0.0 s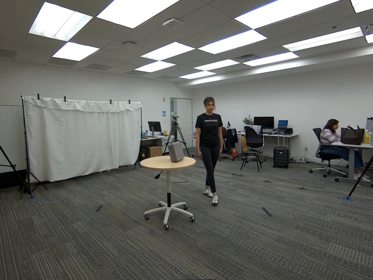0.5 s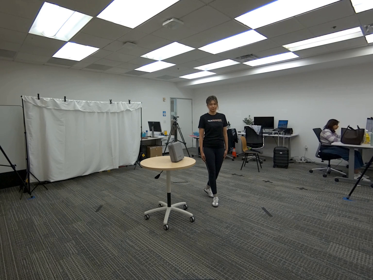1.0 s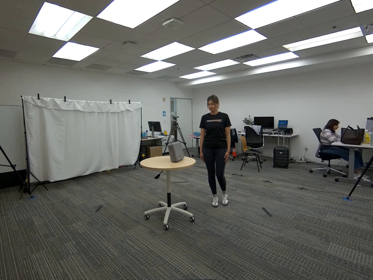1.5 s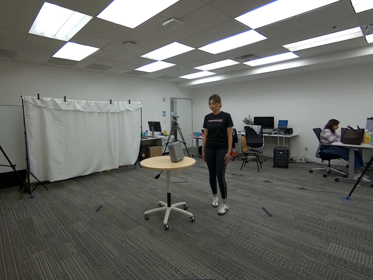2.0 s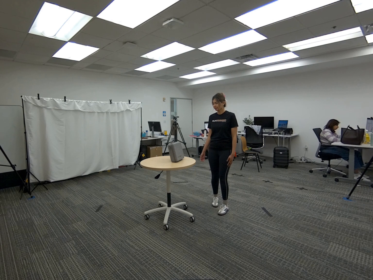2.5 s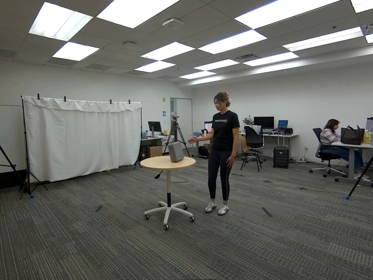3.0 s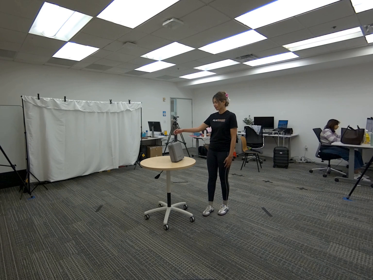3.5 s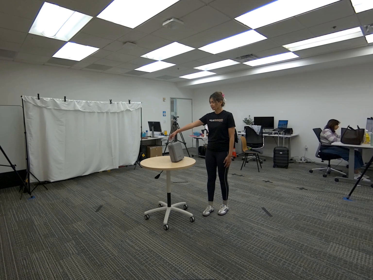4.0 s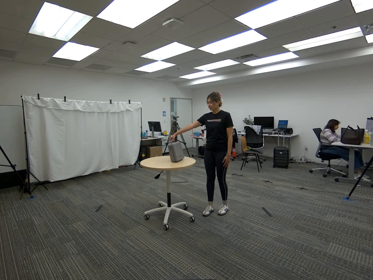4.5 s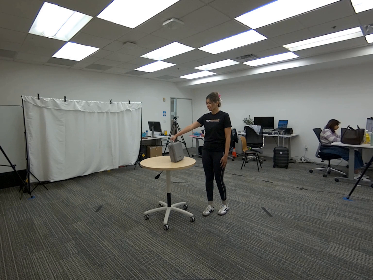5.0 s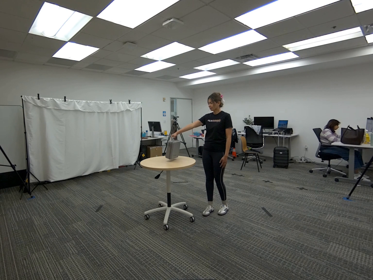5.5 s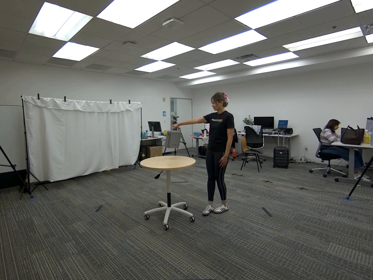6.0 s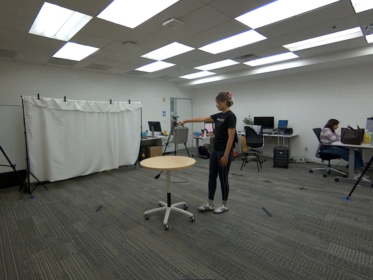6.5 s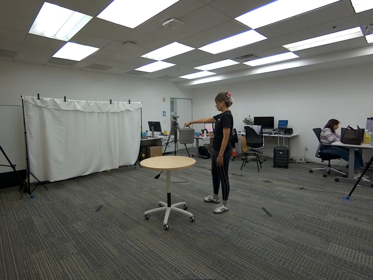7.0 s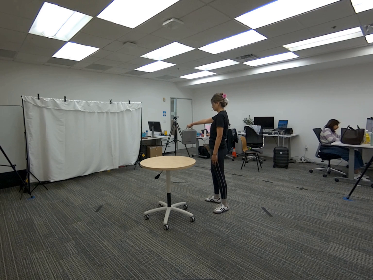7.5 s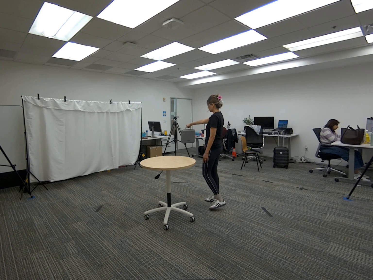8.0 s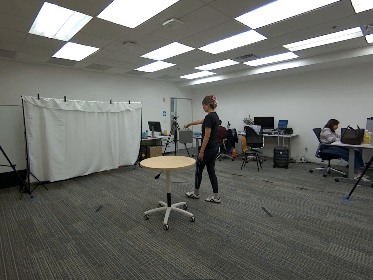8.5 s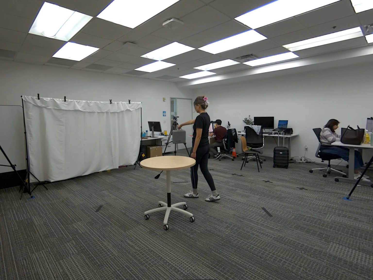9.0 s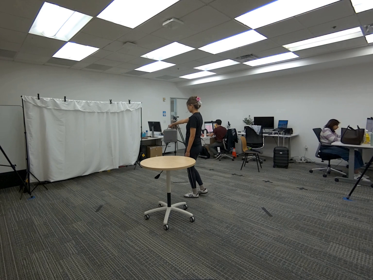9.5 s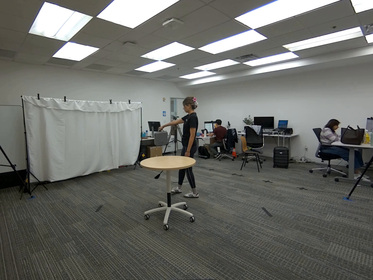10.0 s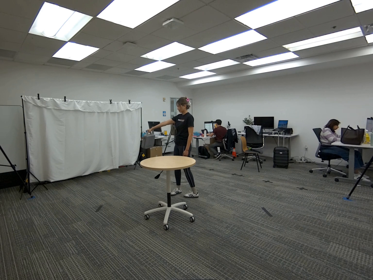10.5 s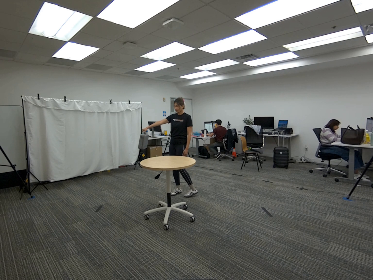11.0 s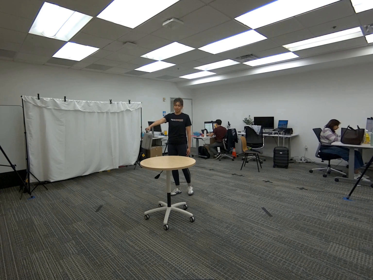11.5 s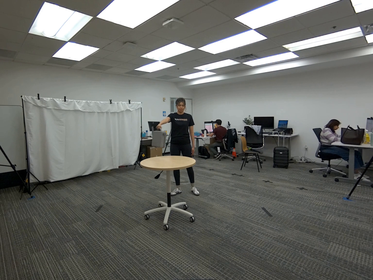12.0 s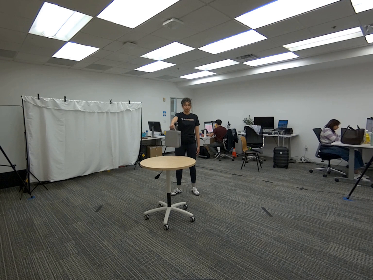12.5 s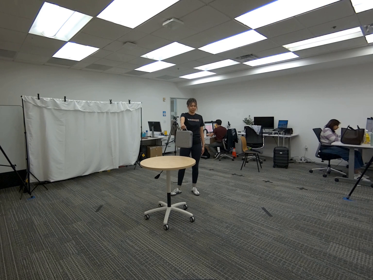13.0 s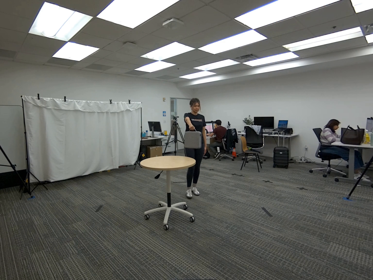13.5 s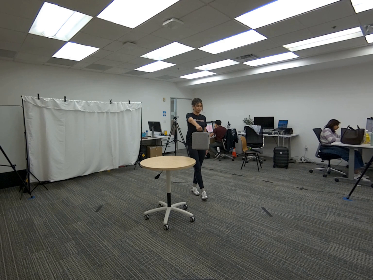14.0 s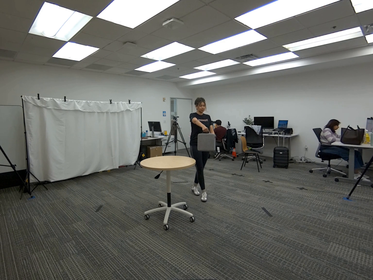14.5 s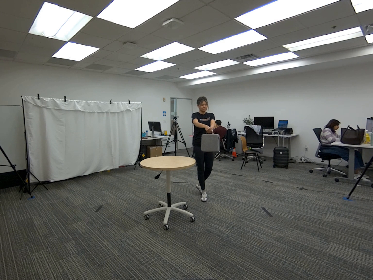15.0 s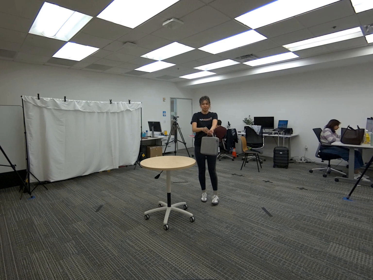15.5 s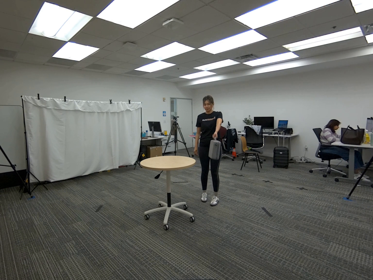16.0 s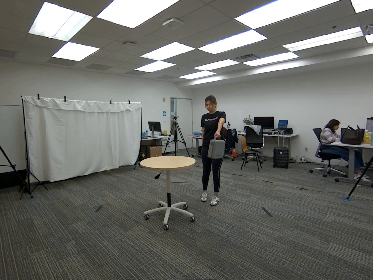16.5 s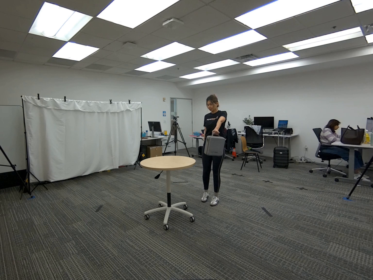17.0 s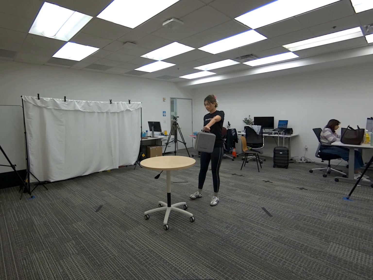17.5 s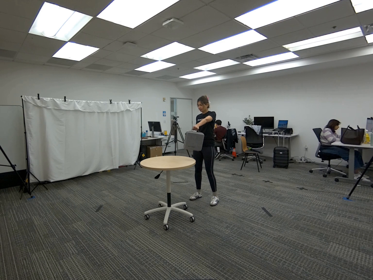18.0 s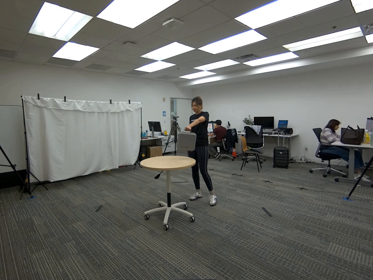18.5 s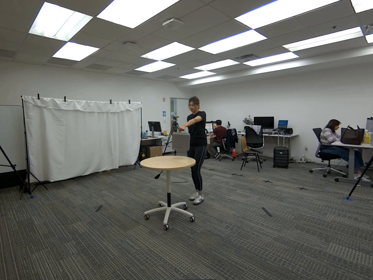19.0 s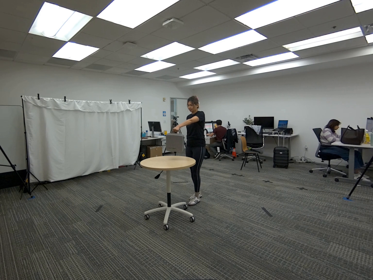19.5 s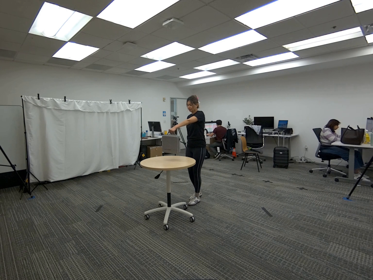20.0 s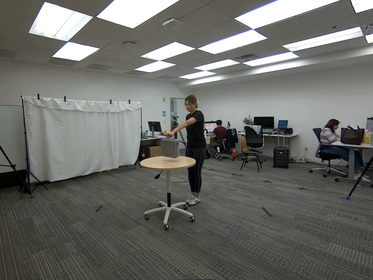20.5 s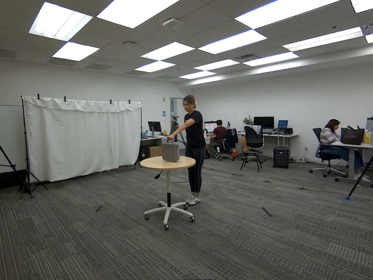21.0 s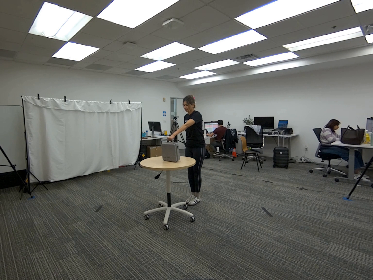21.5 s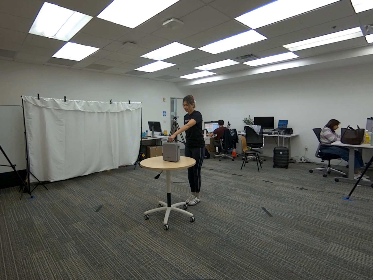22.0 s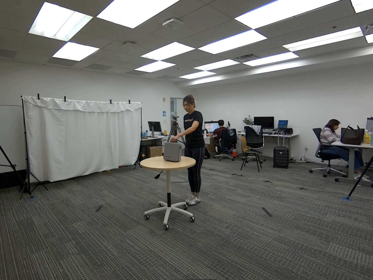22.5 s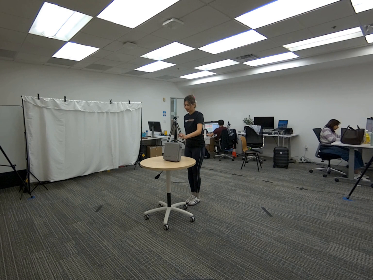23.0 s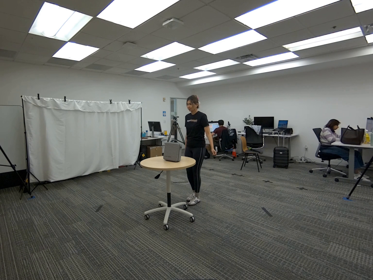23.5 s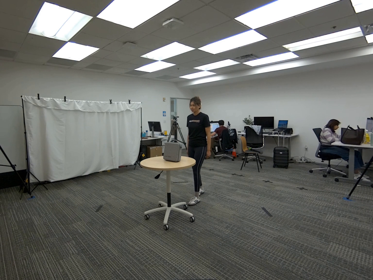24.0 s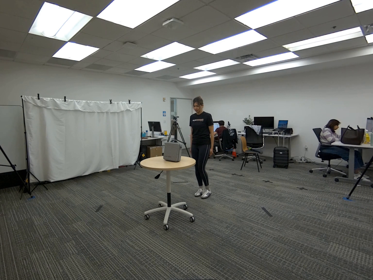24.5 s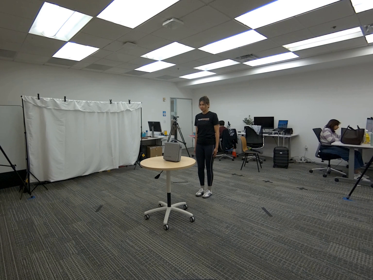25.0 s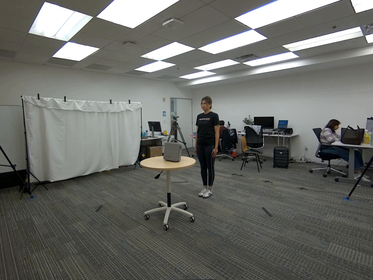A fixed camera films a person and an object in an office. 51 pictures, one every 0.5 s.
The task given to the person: Walk over to the gray case on the floor. Using both hands, lift the case and place it on top of the round table. Without releasing the case, continue sliding it side to side across the table surface while walking around the table, maintaining continuous contact with the case until the end of the scene.
